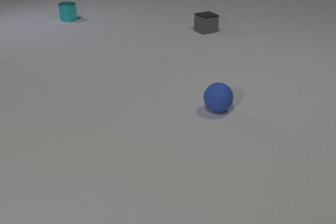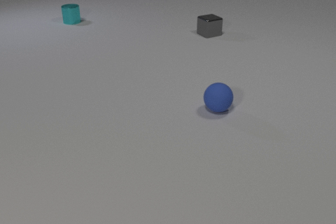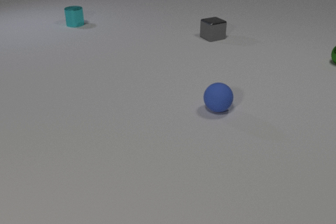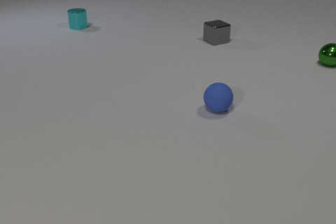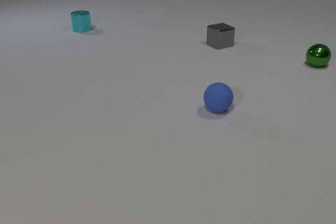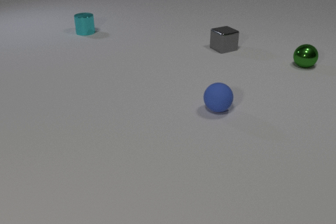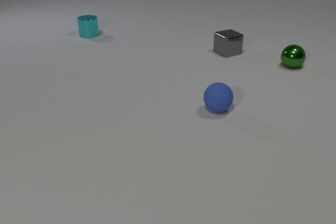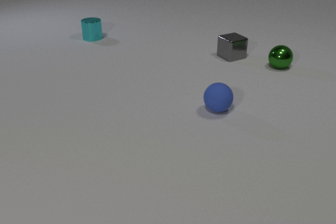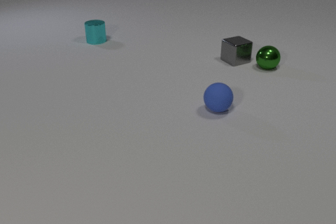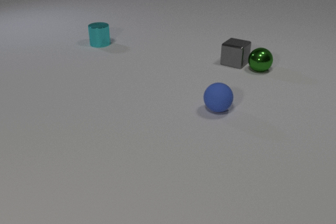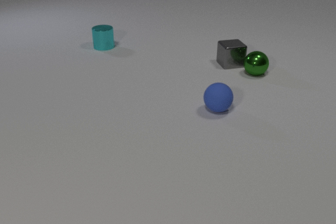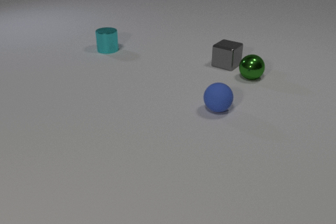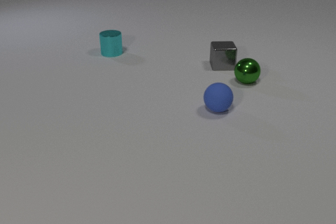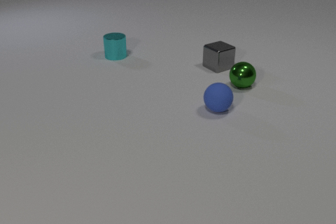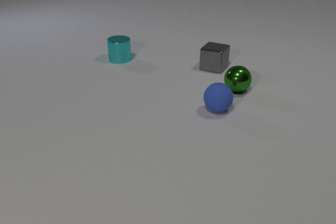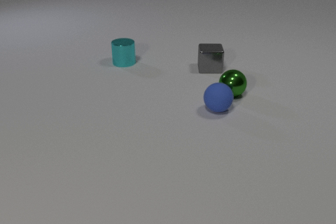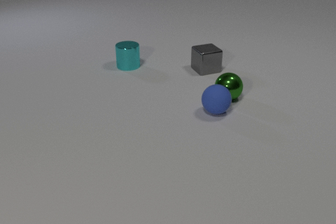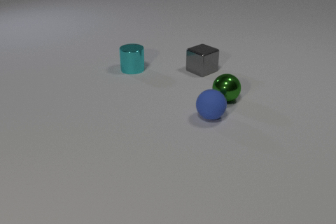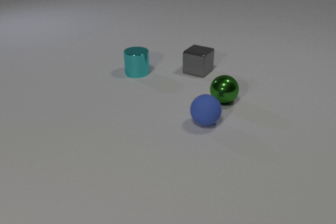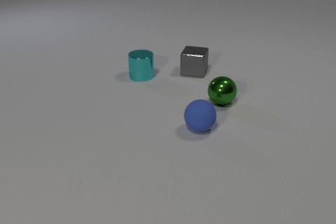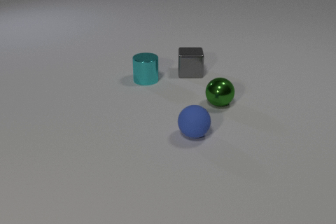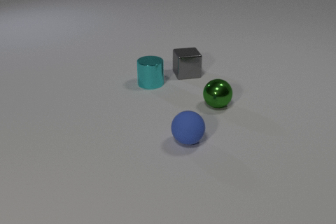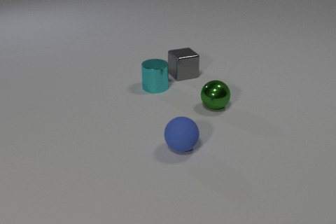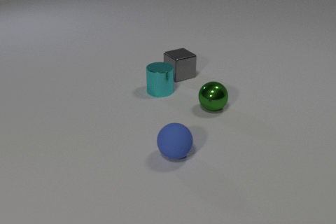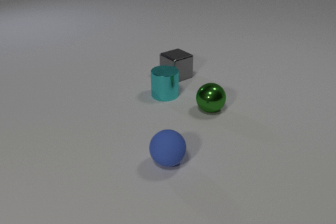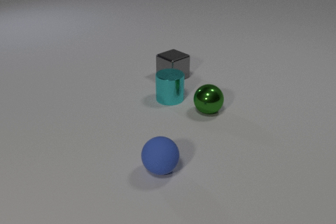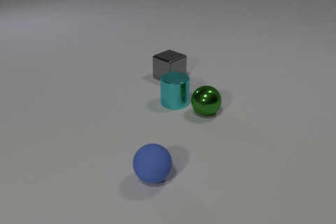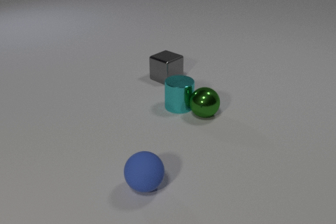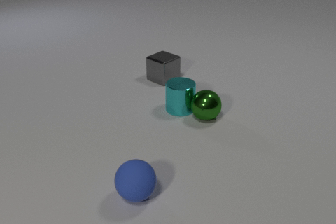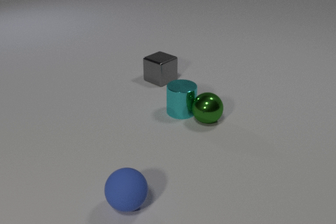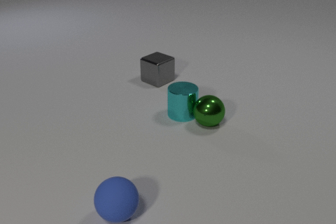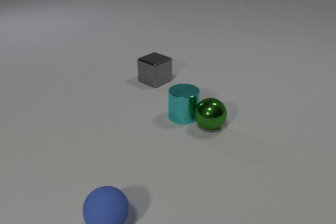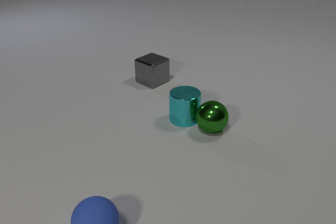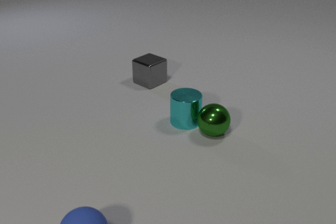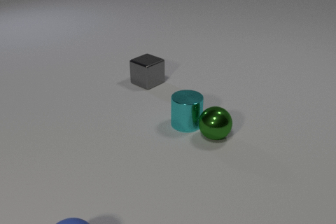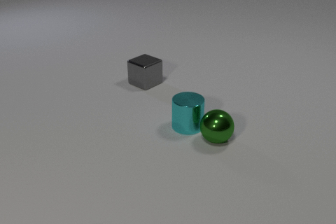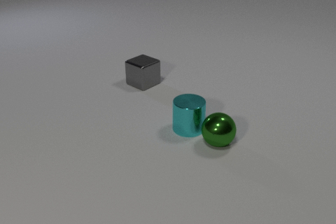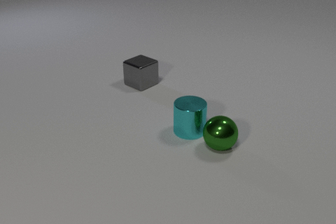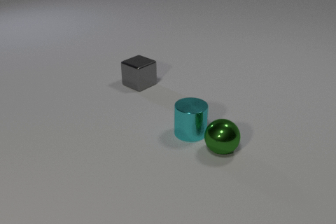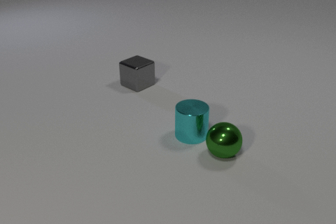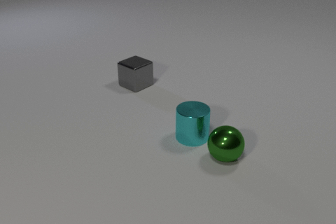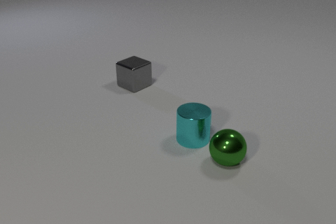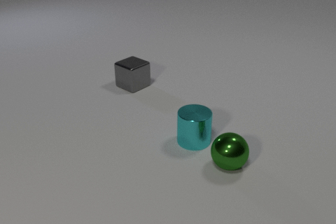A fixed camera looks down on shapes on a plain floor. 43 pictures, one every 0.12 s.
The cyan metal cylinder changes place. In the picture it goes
toward the camera.
The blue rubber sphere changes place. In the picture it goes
toward the camera.
0.00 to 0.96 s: The green metal sphere comes in at the right edge, rolls to the left and toward the camera. The gray metal cube slides toward the camera. The cyan metal cylinder slides toward the camera.
0.96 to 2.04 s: The green metal sphere rolls toward the camera and to the left. The gray metal cube slides to the left and toward the camera. The blue rubber sphere rolls toward the camera and to the left. The cyan metal cylinder slides toward the camera and to the right. The green metal sphere and the gray metal cube collide. The green metal sphere and the blue rubber sphere collide.
2.04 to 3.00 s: The green metal sphere rolls toward the camera and to the left. The gray metal cube slides to the left and toward the camera. The blue rubber sphere rolls toward the camera and to the left. The cyan metal cylinder slides toward the camera and to the right.
3.00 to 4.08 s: The green metal sphere rolls toward the camera. The gray metal cube slides to the left and toward the camera. The blue rubber sphere rolls toward the camera and to the left. The cyan metal cylinder slides toward the camera. The green metal sphere and the cyan metal cylinder collide.
4.08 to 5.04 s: The green metal sphere rolls toward the camera. The gray metal cube slides to the left and toward the camera. The blue rubber sphere leaves at the bottom edge. The cyan metal cylinder slides toward the camera.
What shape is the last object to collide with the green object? cylinder.
What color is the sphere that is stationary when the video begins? blue.
How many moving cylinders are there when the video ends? 1.
